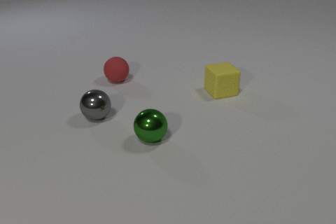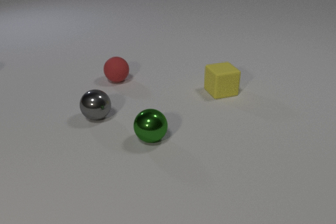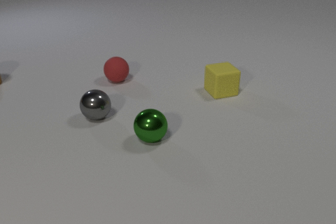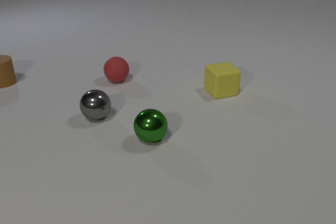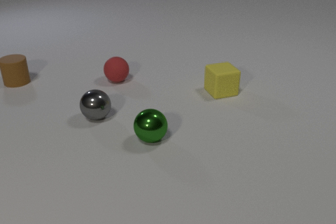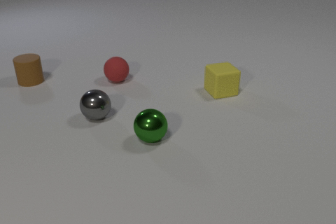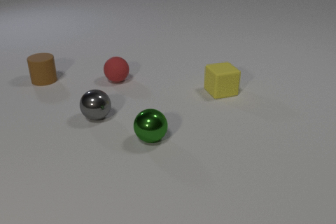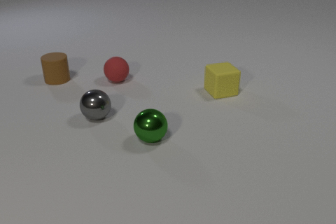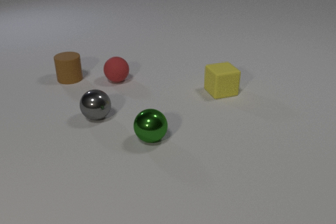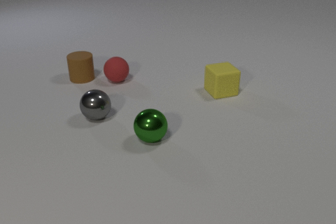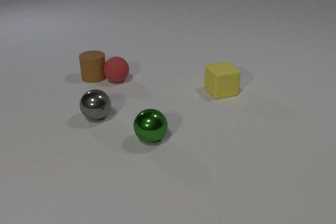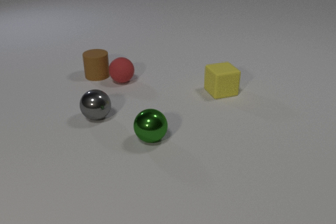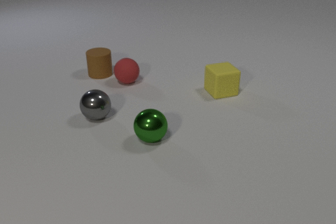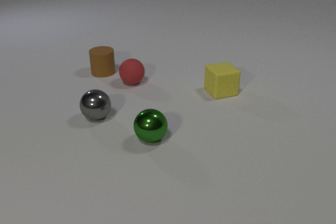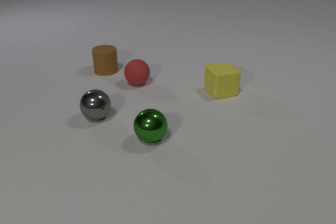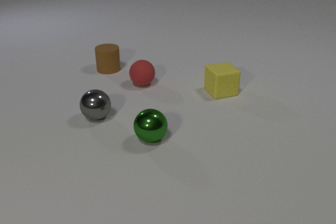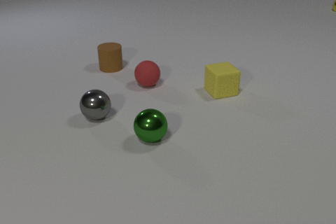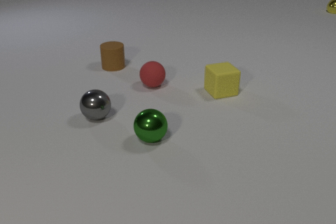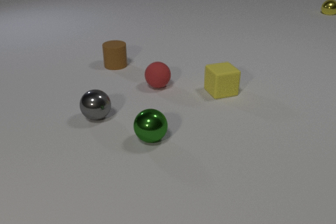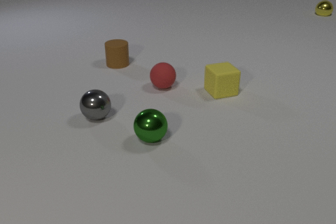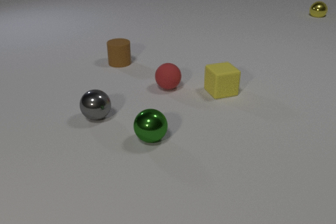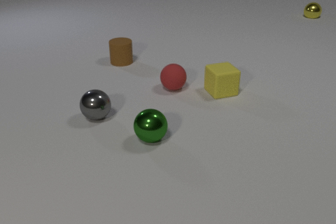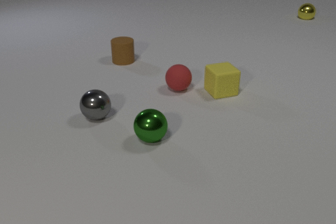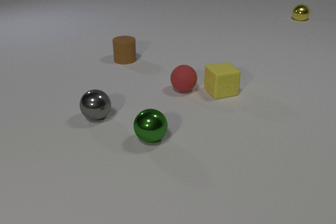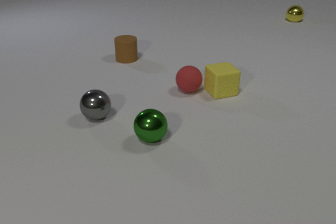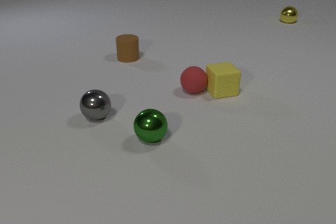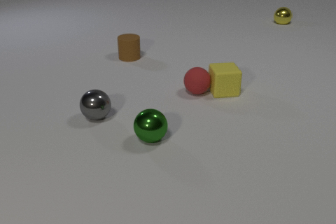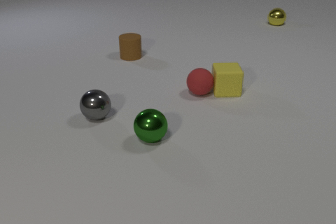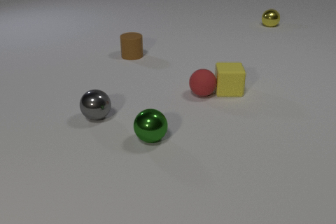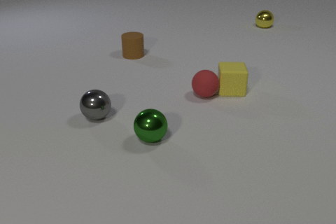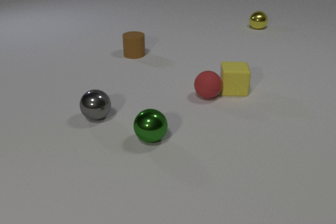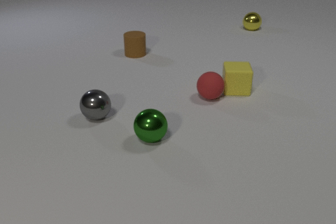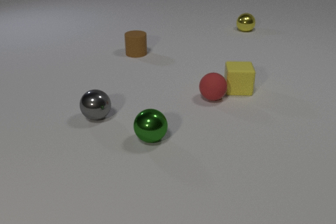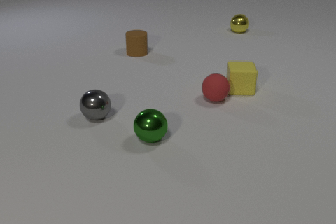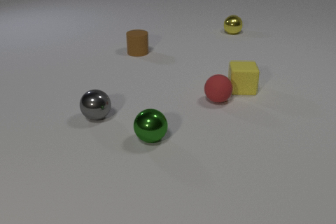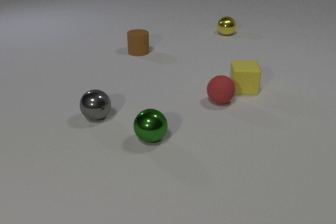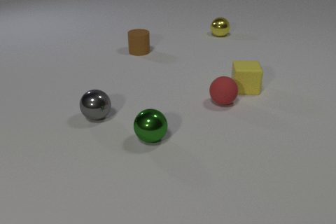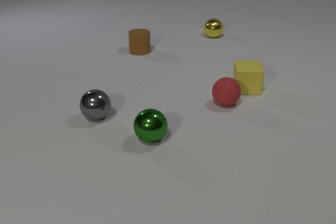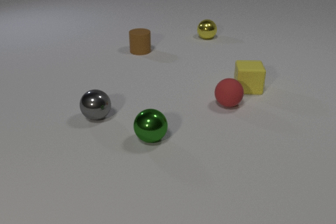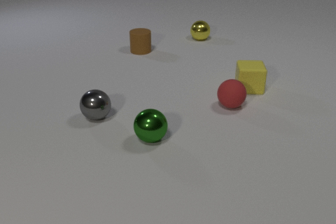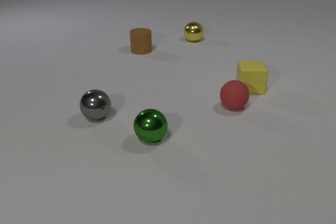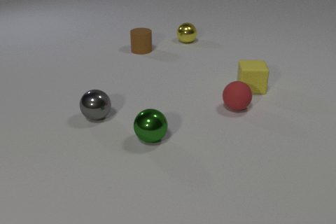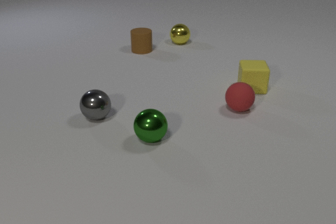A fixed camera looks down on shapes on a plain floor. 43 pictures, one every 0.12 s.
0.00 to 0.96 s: The brown rubber cylinder comes in at the left edge, slides to the right.
0.96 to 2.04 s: The brown rubber cylinder slides to the right and away from the camera. The red rubber sphere rolls to the right and toward the camera. The yellow metal sphere comes in at the right edge, rolls toward the camera and to the left. The brown rubber cylinder and the red rubber sphere collide.
2.04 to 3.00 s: The brown rubber cylinder slides away from the camera and to the right. The red rubber sphere rolls to the right. The yellow metal sphere rolls toward the camera and to the left. The red rubber sphere and the yellow rubber cube collide.
3.00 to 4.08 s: The brown rubber cylinder slides away from the camera and to the right. The red rubber sphere rolls to the right and toward the camera. The yellow rubber cube slides to the right and away from the camera. The yellow metal sphere rolls to the left and toward the camera.
4.08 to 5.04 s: The brown rubber cylinder slides away from the camera. The red rubber sphere rolls to the right and toward the camera. The yellow rubber cube slides to the right. The yellow metal sphere rolls to the left and toward the camera.
What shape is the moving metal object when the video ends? sphere.
What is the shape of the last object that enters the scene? sphere.
How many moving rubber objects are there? 3.
